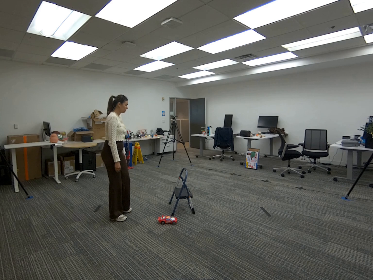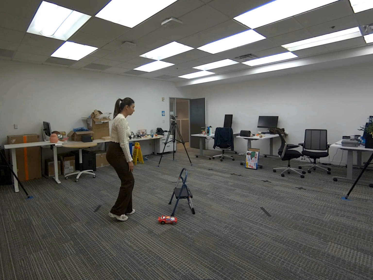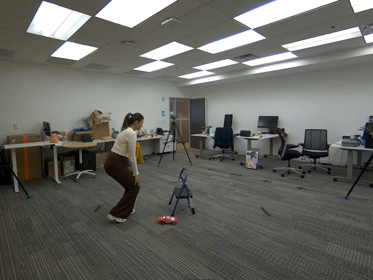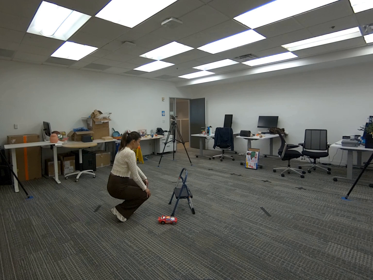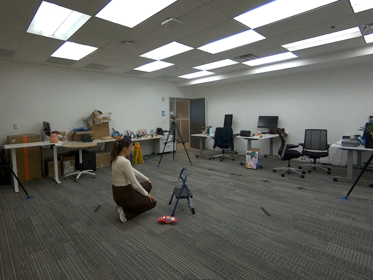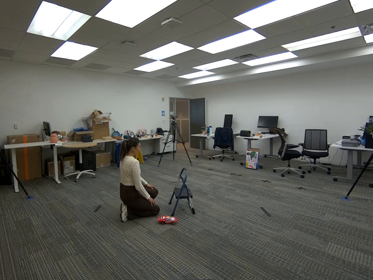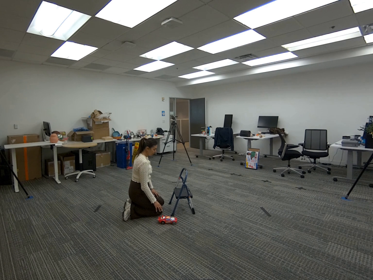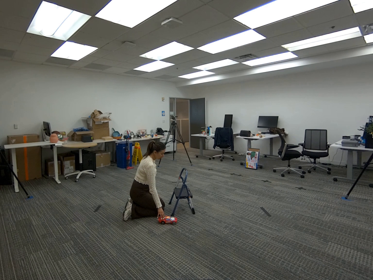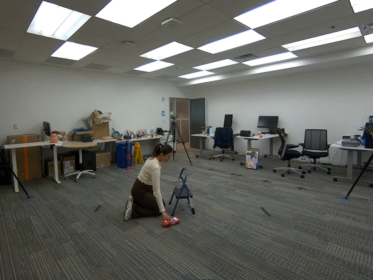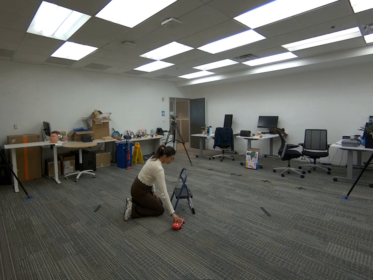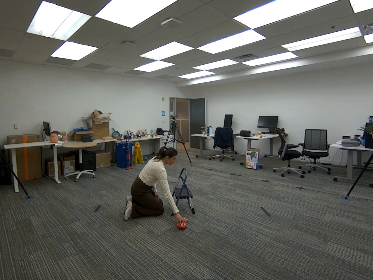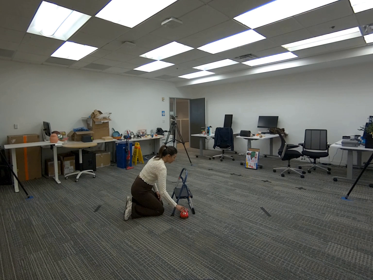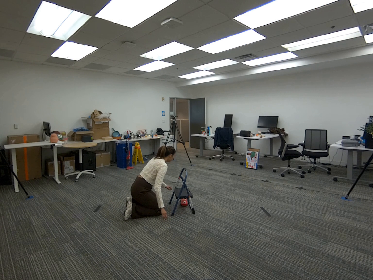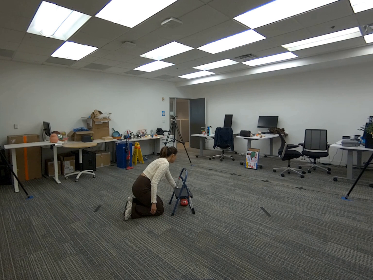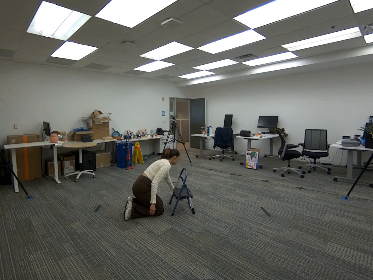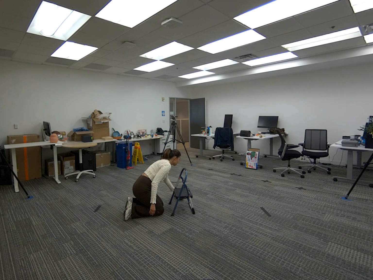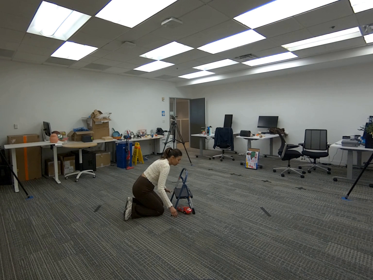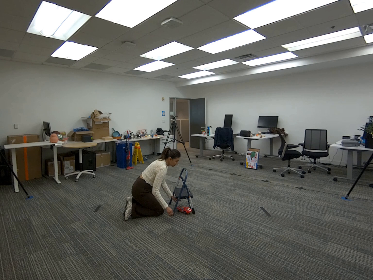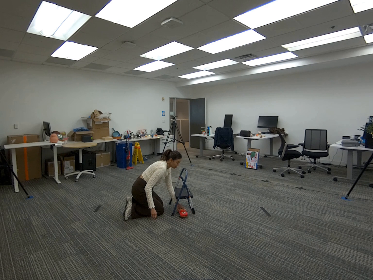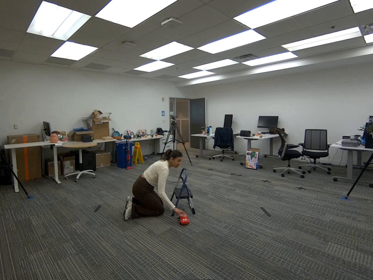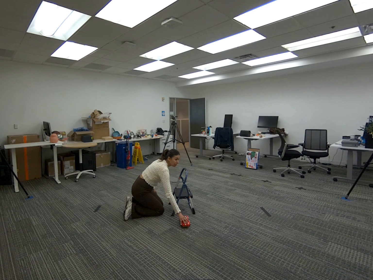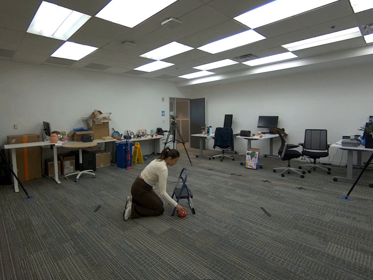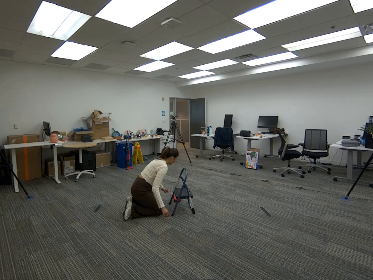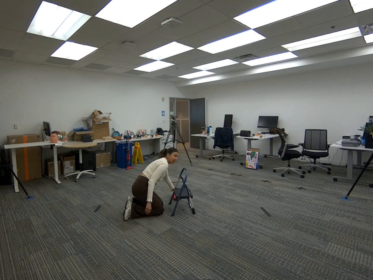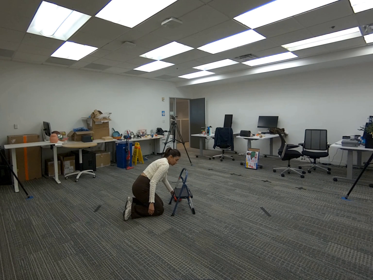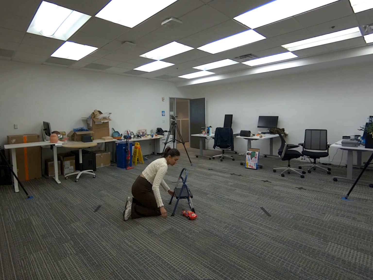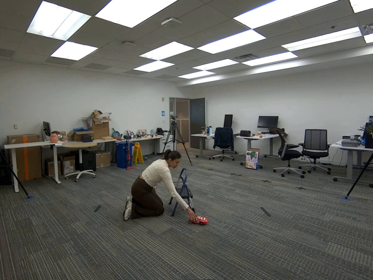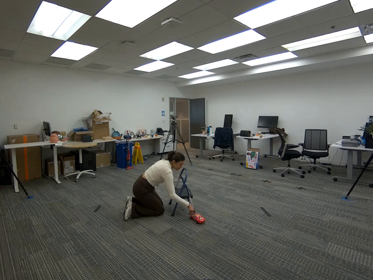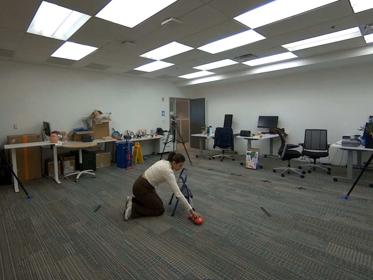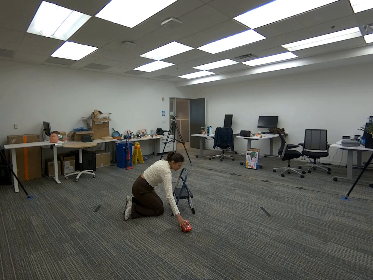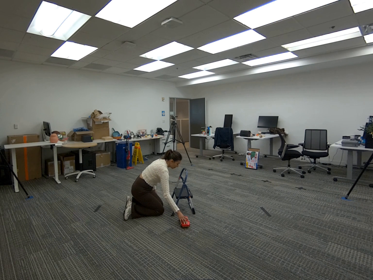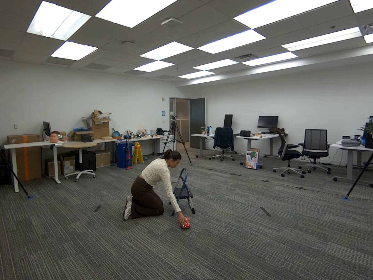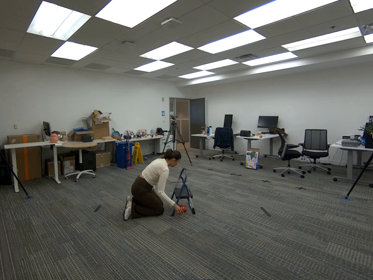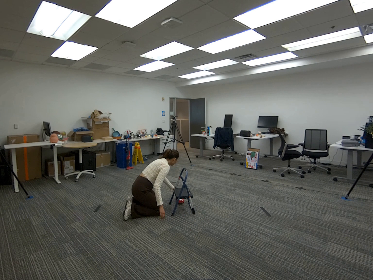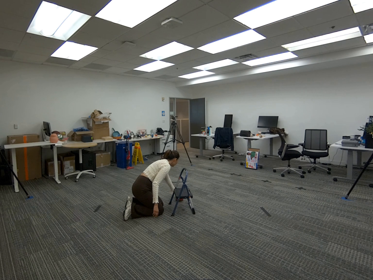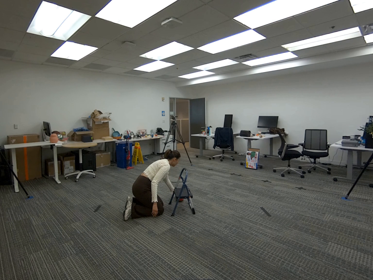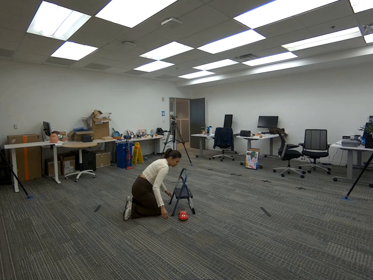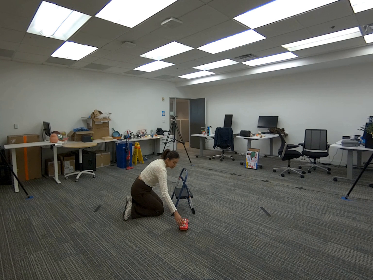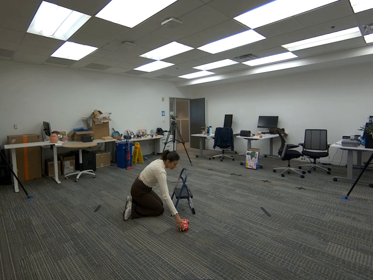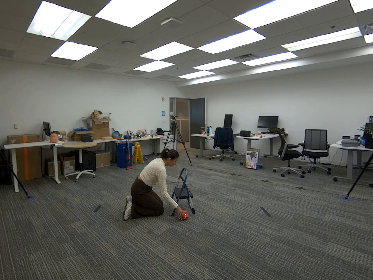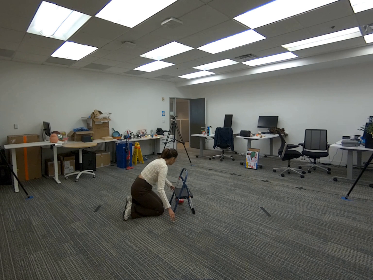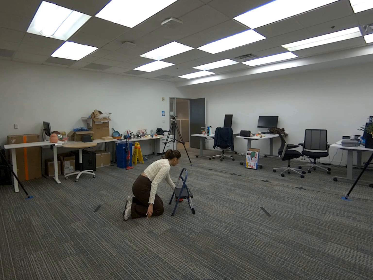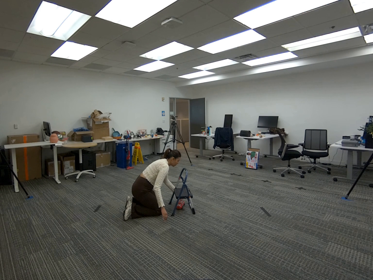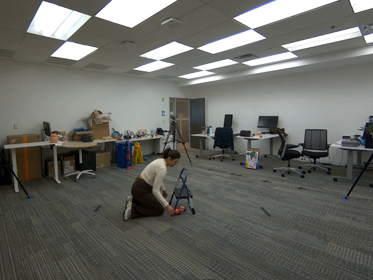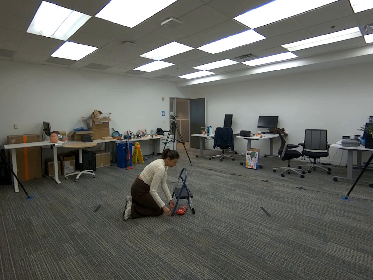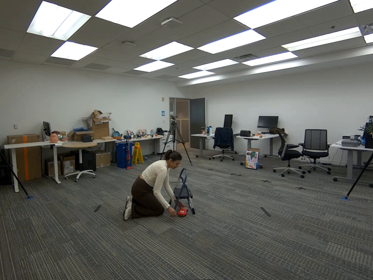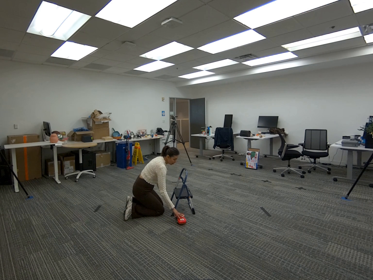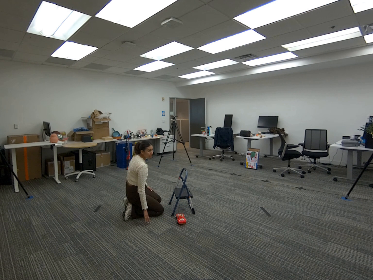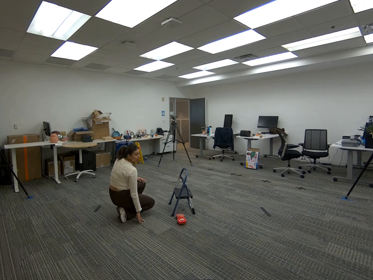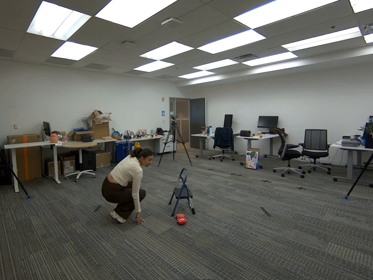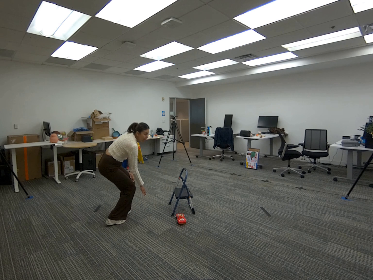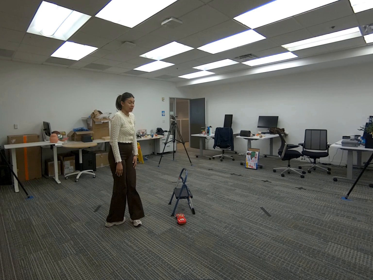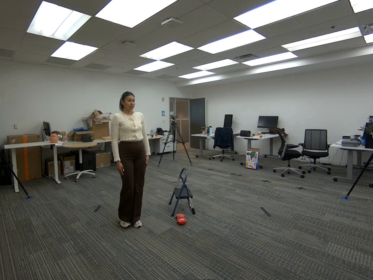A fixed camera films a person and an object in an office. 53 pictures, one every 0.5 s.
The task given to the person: Walk to the toy car on the ground and pick it up with your right hand. Place it on the ground and roll it under the step ladder. Move to the other side, pick up the car again, and roll it back under the step ladder. Continue alternating sides, rolling the car under the ladder each time, until finished.
